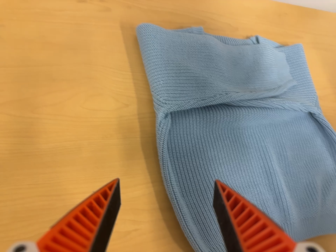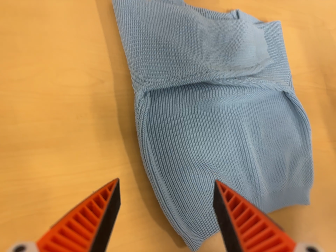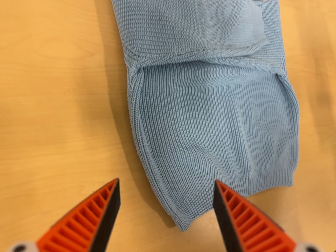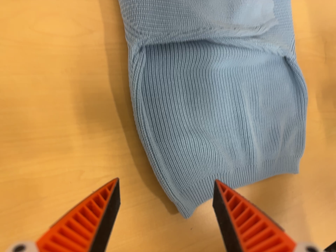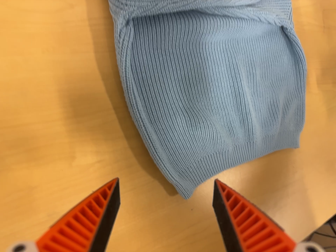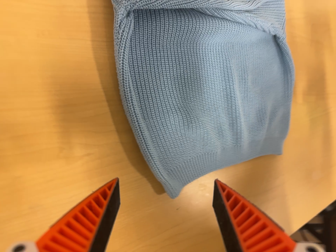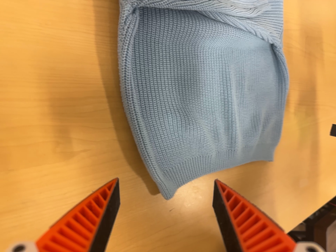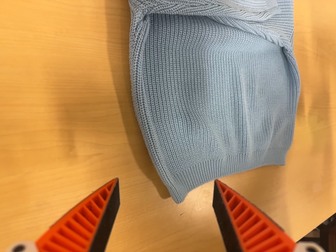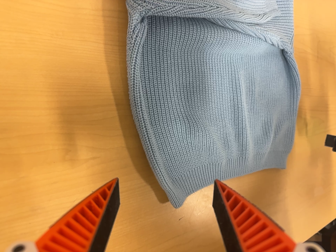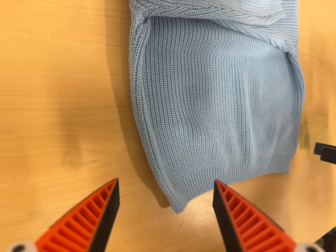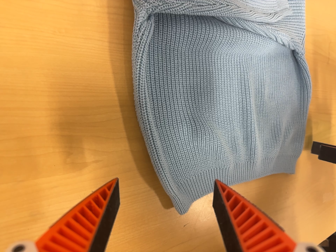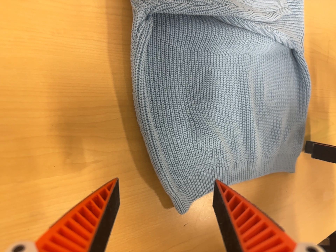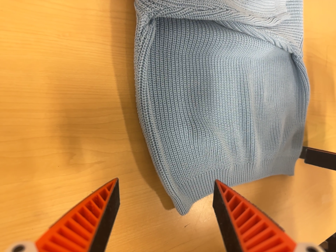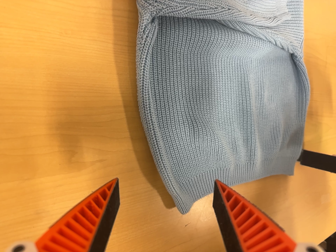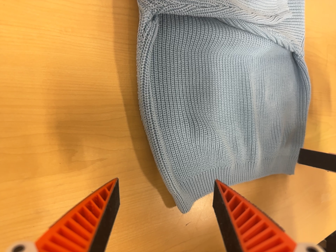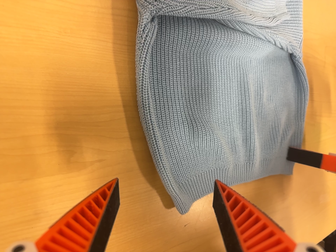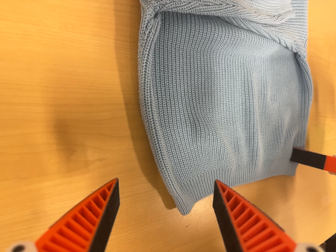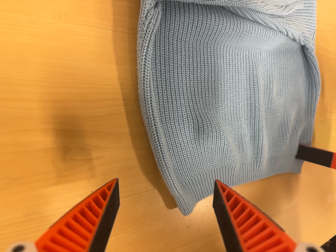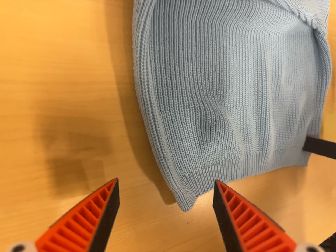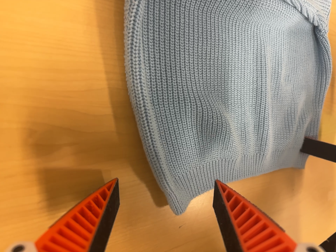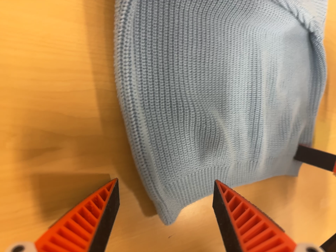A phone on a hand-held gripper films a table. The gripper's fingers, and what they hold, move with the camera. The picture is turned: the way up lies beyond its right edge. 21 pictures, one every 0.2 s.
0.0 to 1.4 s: The camera pans to its right by about 15 degrees. It travels to its left and forward, about 9 cm. Its aim tips toward the bottom of its view by about 20 degrees, and the scene shifts upward.
1.4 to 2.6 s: The camera shifts only a little, or ends up much as it began.
2.6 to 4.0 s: The camera travels forward, about 8 cm, so what stands in front looms larger.
The film runs forward here.
